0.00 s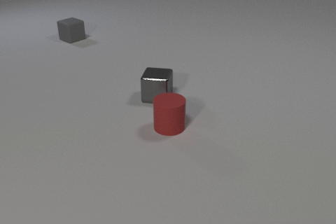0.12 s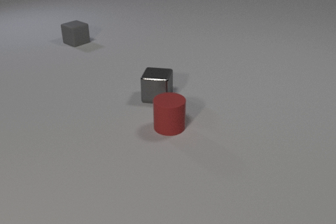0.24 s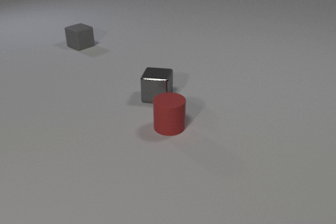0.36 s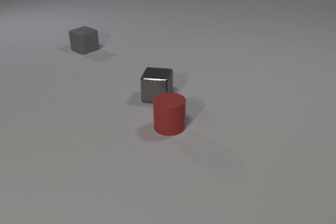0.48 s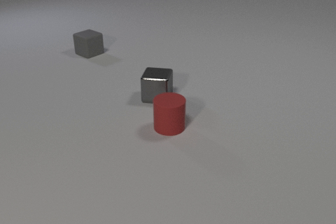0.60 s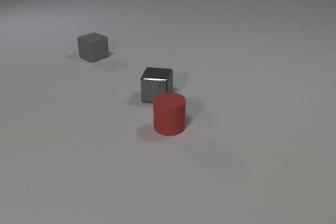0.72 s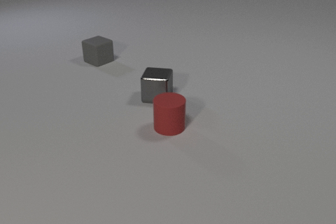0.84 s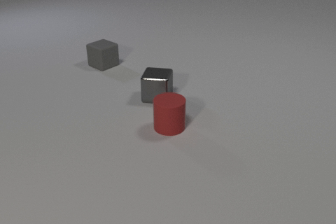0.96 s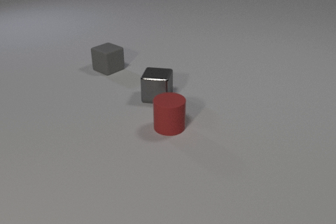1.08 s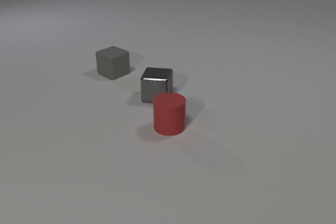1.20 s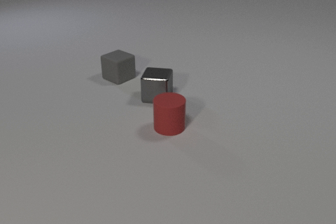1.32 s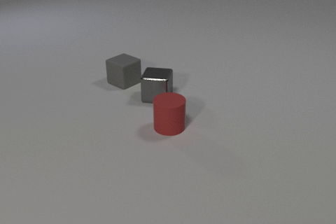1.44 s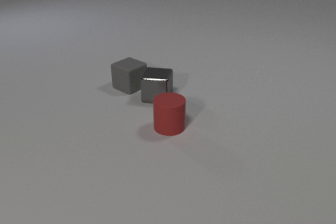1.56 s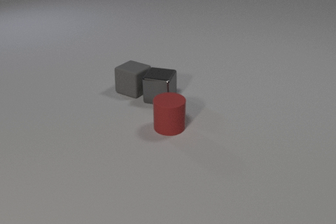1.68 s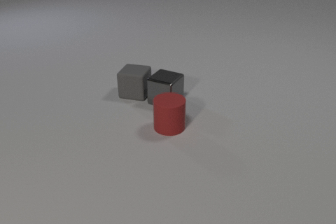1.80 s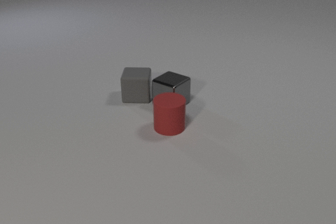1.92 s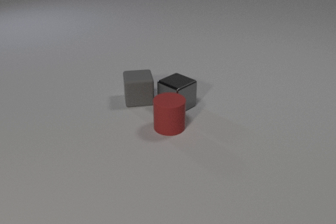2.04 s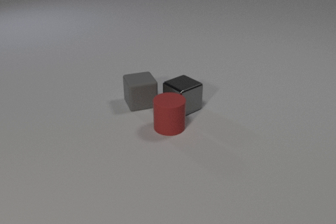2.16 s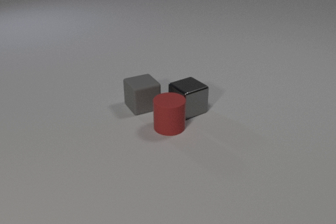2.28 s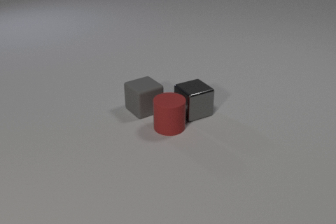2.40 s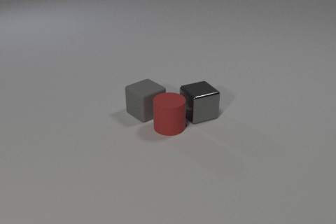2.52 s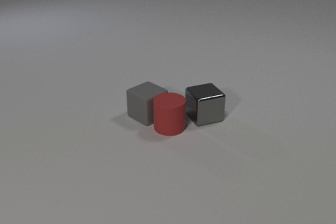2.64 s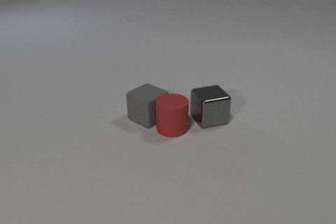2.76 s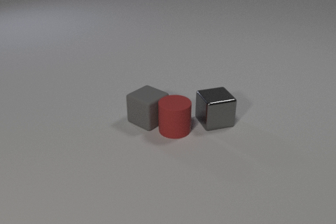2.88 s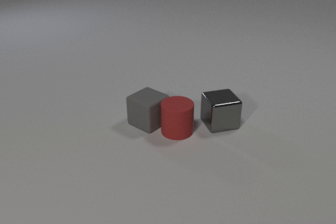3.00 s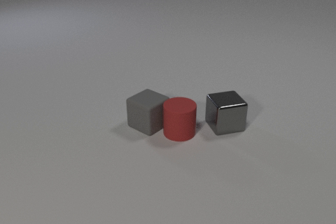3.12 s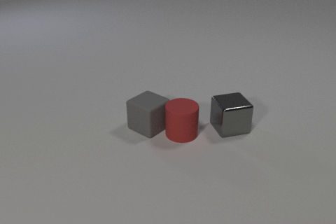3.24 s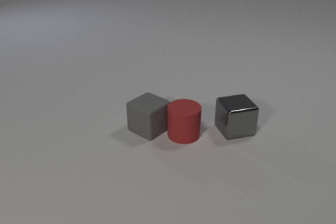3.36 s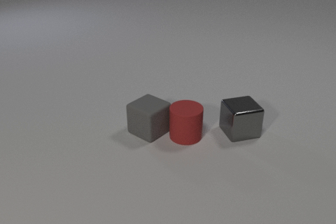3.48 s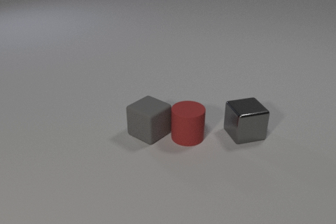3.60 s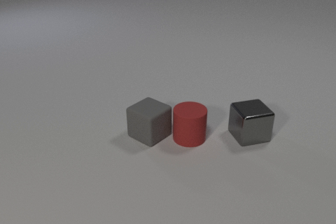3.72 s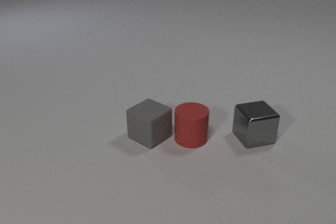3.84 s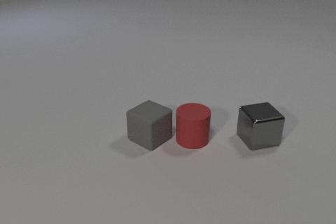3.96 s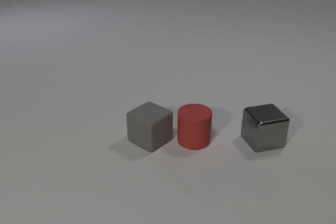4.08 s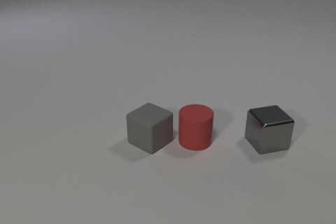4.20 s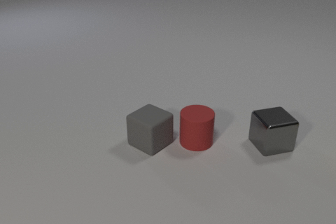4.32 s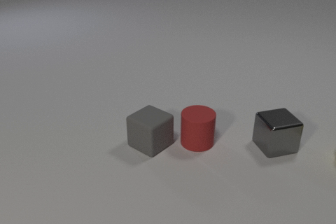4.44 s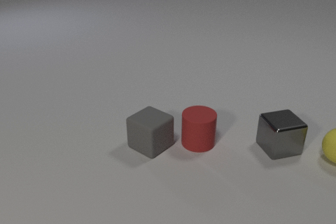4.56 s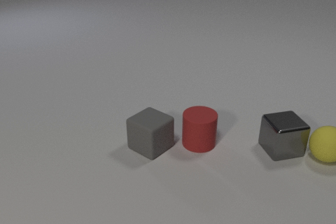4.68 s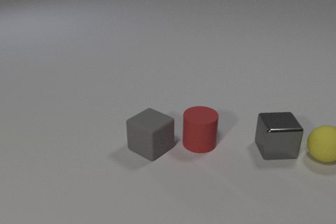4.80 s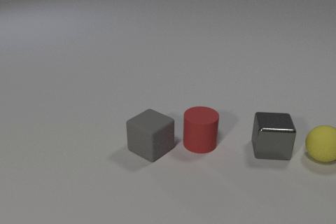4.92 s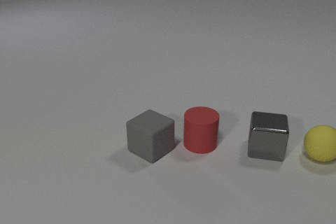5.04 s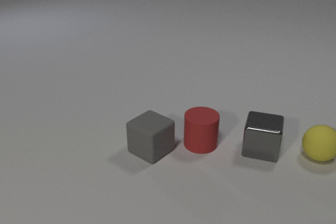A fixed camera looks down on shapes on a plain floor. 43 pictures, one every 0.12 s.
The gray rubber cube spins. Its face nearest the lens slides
to the right.
The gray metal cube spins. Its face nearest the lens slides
to the left.
0.00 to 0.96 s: The gray rubber cube slides toward the camera.
0.96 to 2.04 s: The gray rubber cube slides toward the camera, spins counterclockwise seen from above by about 60 degrees, its near face sliding to the right. The gray metal cube slides to the right and toward the camera, spins clockwise seen from above by about 45 degrees, its near face sliding to the left. The gray rubber cube and the gray metal cube collide.
2.04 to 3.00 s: The gray rubber cube slides toward the camera, spins so that its near face slides to the right, counterclockwise seen from above. The gray metal cube slides to the right and toward the camera, spins so that its near face slides to the left, clockwise seen from above. The red rubber cylinder slides to the right and toward the camera. The gray rubber cube and the red rubber cylinder collide.
3.00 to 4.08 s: The gray rubber cube slides toward the camera. The gray metal cube slides to the right and toward the camera. The red rubber cylinder slides to the right and toward the camera.
4.08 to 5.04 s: The gray rubber cube slides toward the camera. The gray metal cube slides toward the camera, spins so that its near face slides to the left, clockwise seen from above. The yellow rubber sphere comes in at the right edge, rolls to the left. The gray metal cube and the yellow rubber sphere collide.
Are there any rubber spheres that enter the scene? yes.
How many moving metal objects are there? 1.
What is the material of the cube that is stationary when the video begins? metal.
